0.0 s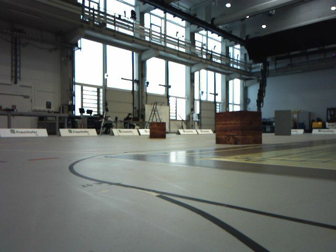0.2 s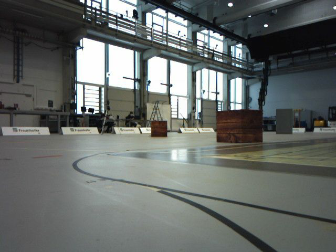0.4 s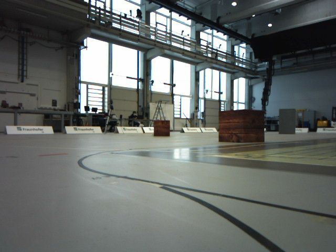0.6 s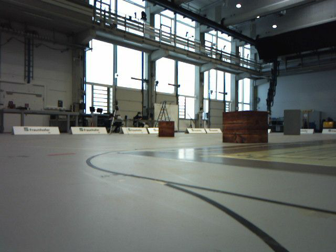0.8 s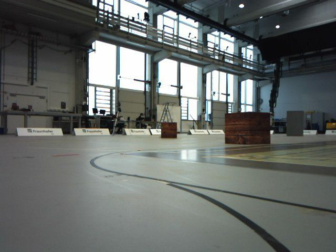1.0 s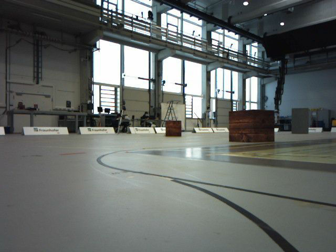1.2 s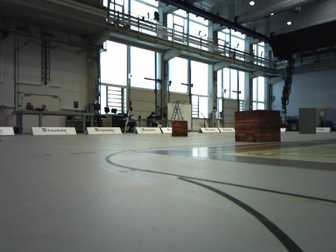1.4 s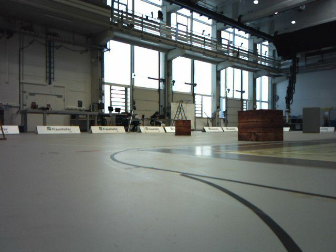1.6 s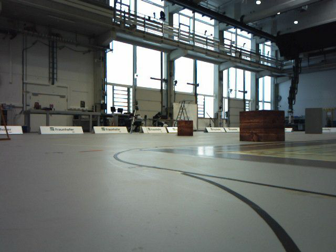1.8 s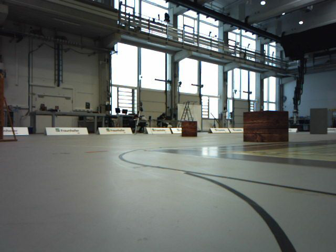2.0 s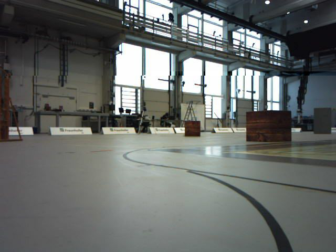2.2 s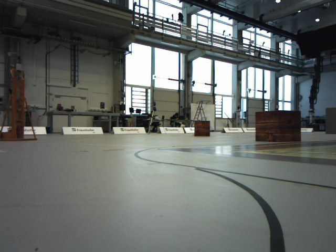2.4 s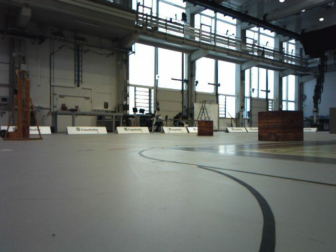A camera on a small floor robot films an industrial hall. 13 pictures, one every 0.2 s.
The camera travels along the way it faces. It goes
backward.
0.0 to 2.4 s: The camera travels backward, about 0.5 m, so what stands in front gets smaller.
The film runs backward here.
